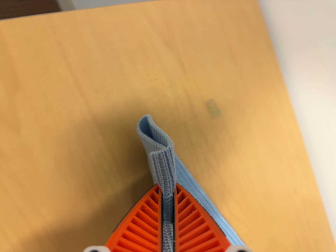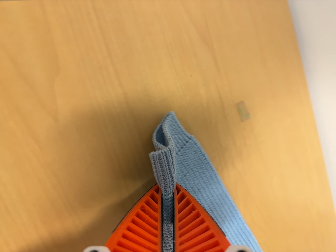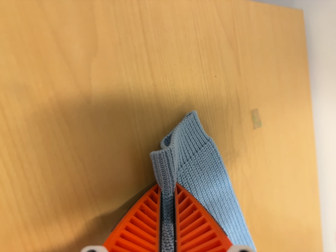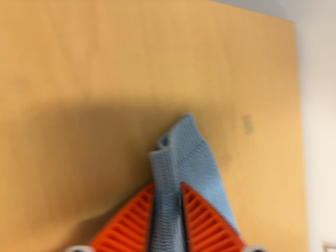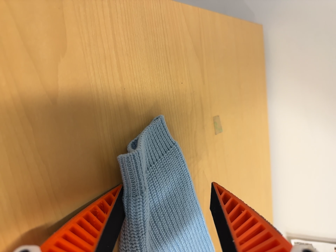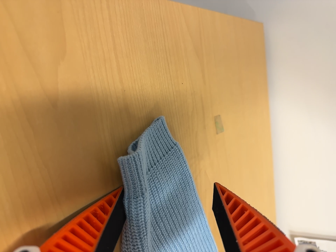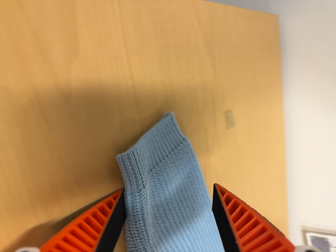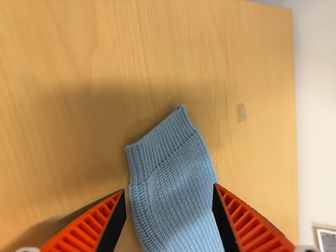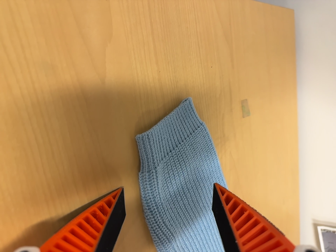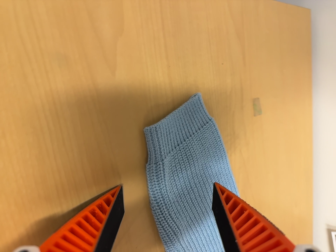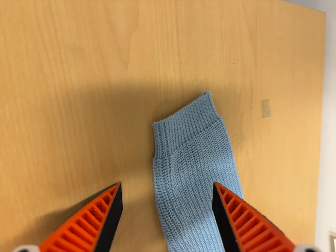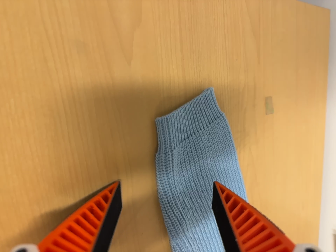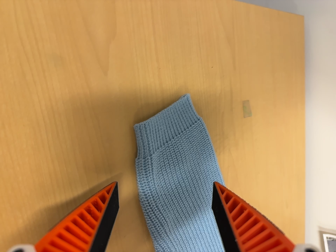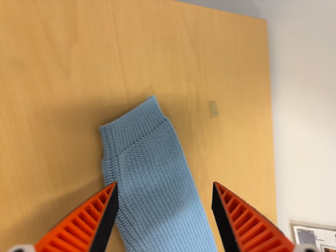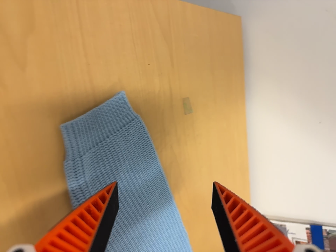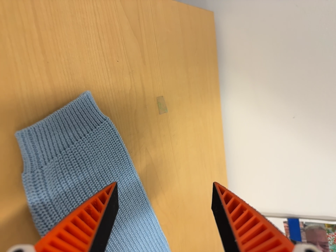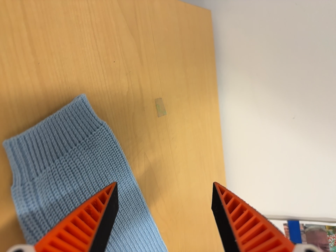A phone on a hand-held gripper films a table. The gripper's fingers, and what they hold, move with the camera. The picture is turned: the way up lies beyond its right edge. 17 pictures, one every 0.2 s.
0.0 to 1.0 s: The camera pans to its right by about 10 degrees. It travels to its left, about 7 cm. It rolls about its line of sight by about 15 degrees, and the scene rotates clockwise.
1.0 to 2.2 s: The camera swings to its left by about 10 degrees, and the scene slides to the right.
2.2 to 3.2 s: The camera swings to its right by about 20 degrees, and the scene slides to the left.
The film runs backward here.
